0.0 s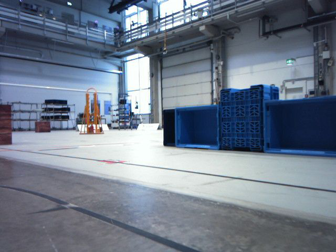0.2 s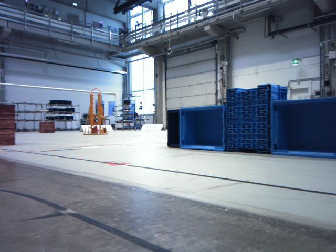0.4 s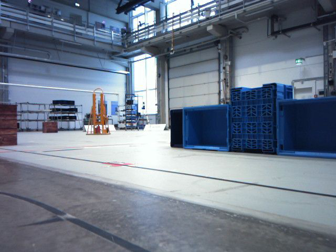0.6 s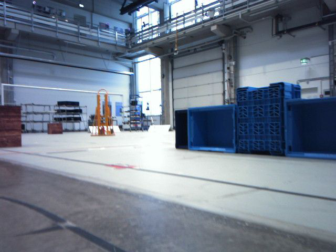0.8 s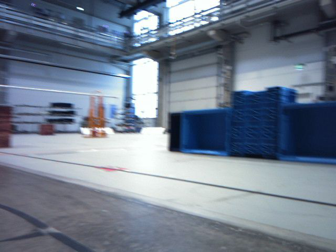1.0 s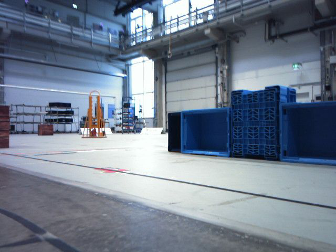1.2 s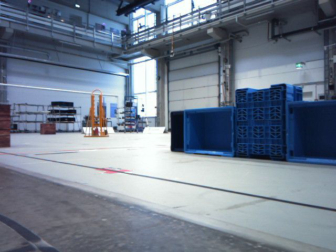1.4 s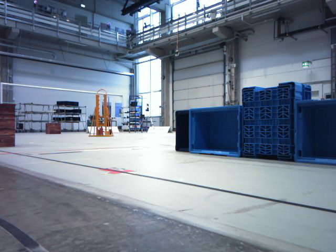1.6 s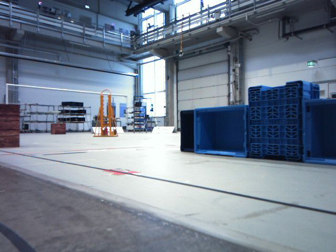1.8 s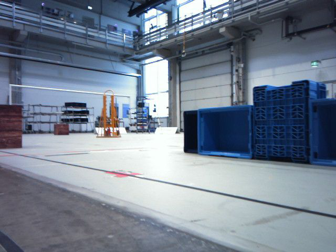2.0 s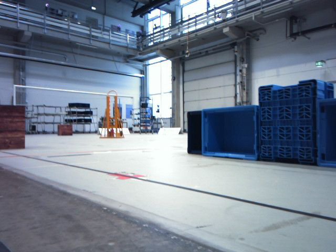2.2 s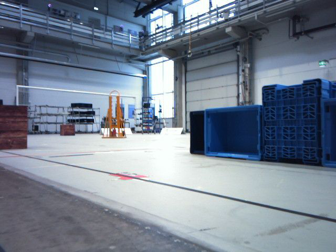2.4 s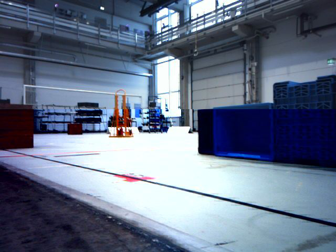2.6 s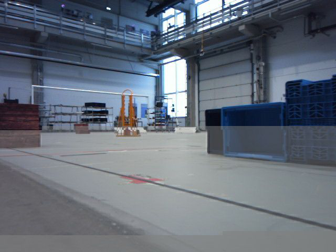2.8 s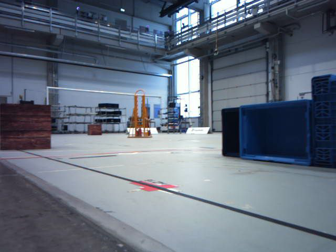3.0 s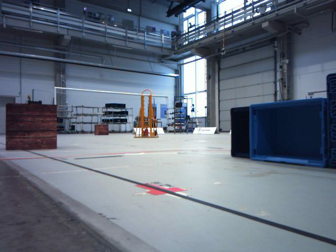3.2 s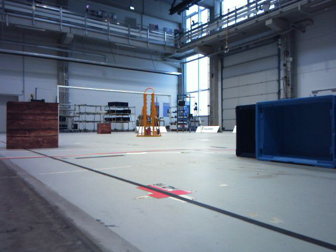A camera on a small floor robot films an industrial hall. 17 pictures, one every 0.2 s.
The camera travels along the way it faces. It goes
forward.
0.0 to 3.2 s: The camera pans to its left, which is counterclockwise from overhead, by about 15 degrees. It travels forward, about 0.7 m, so what stands in front looms larger.
The film runs forward here.
